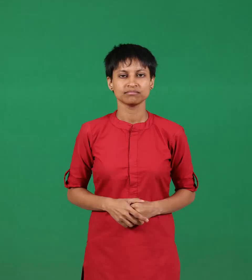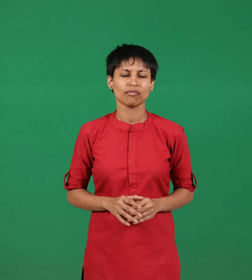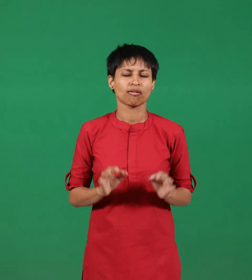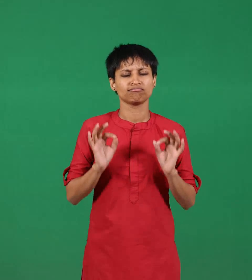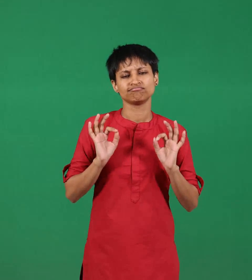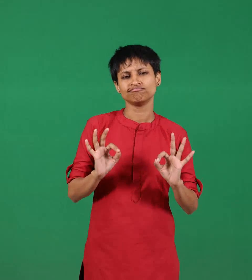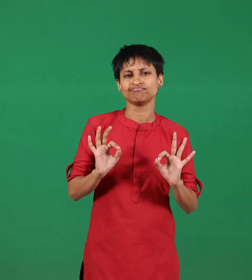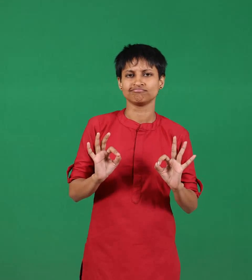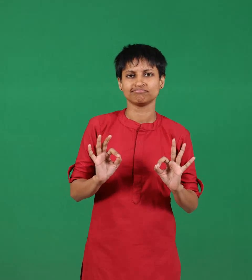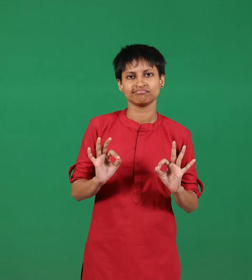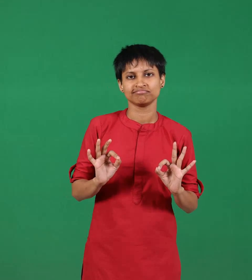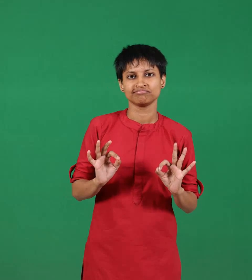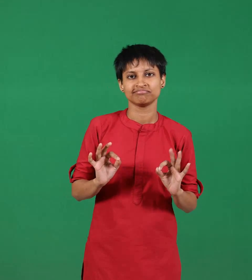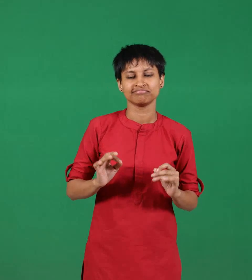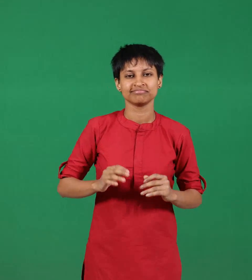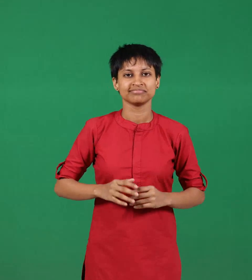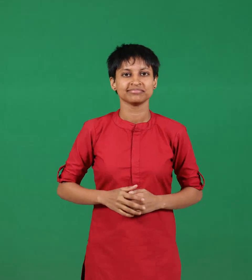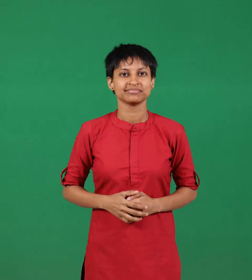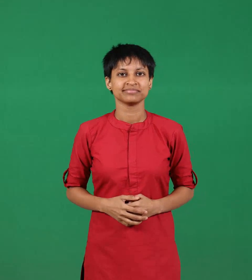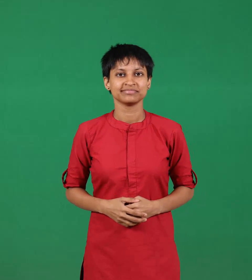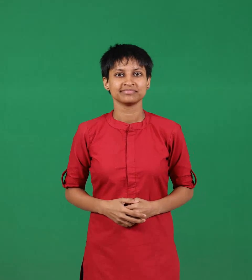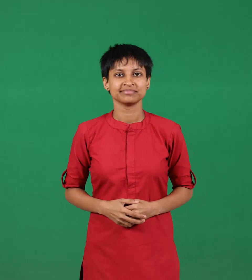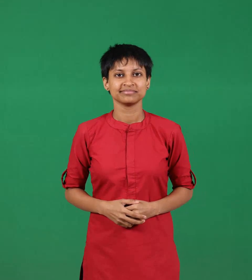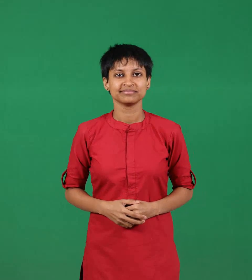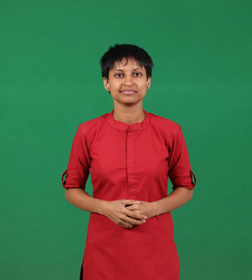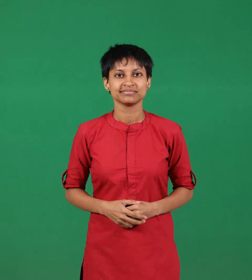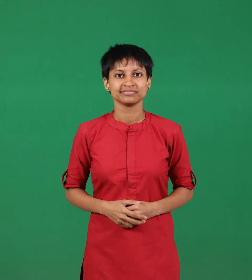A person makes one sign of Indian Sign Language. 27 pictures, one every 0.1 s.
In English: fine
